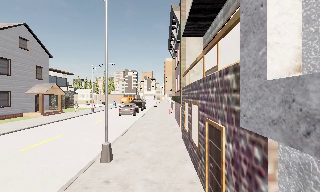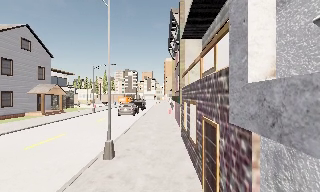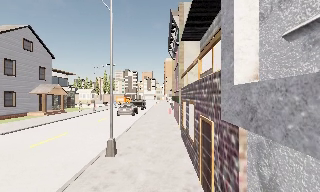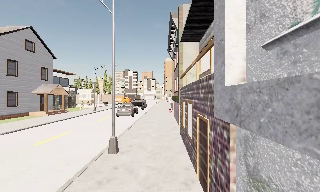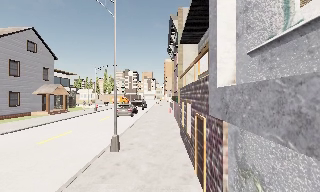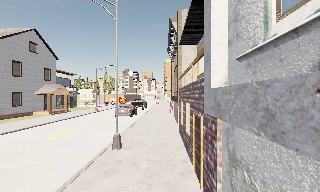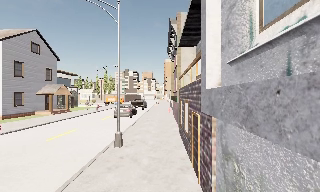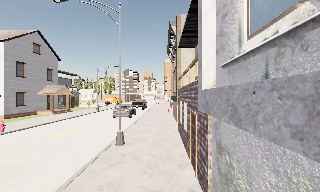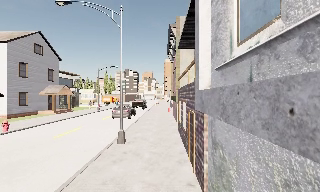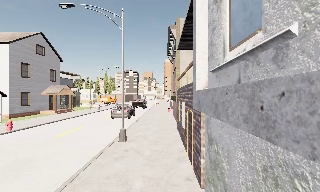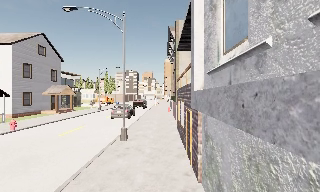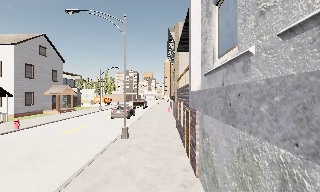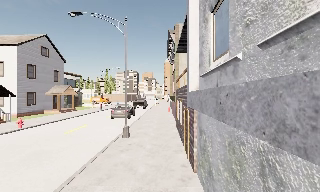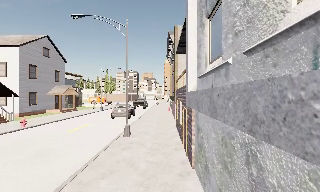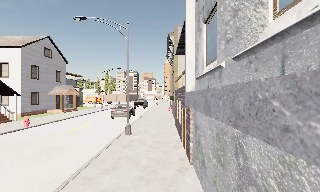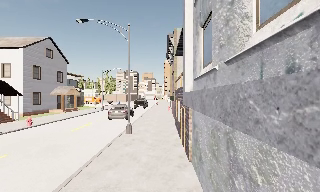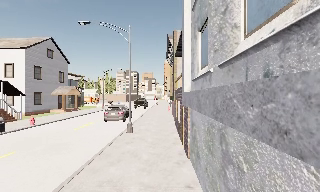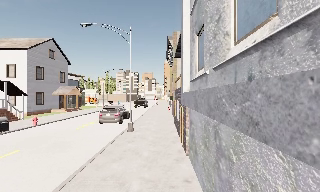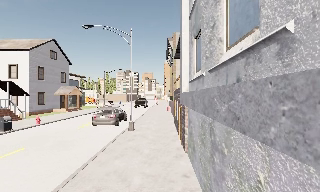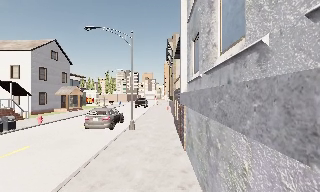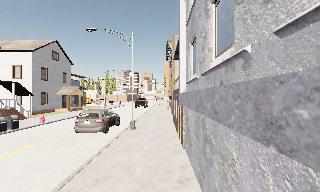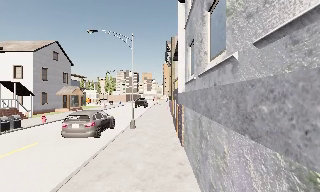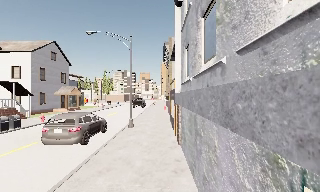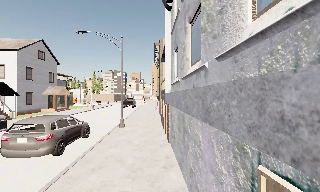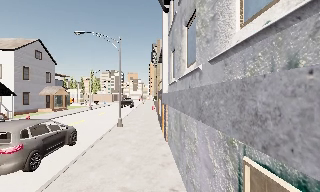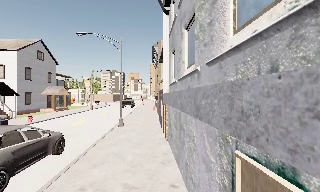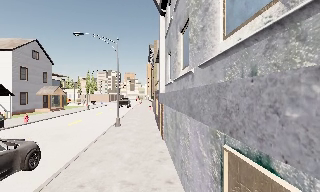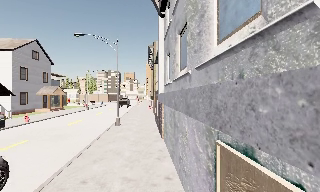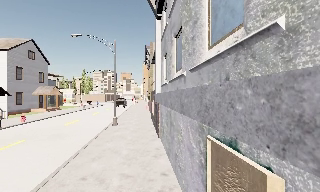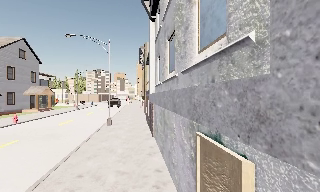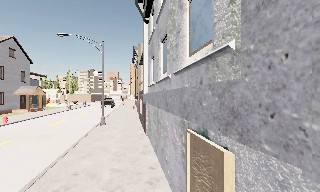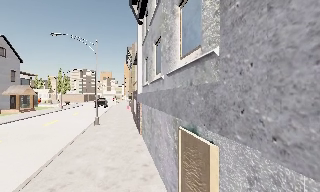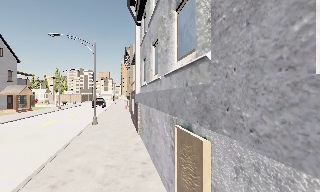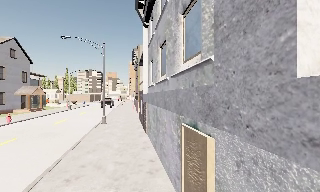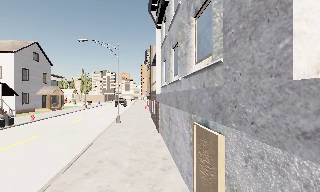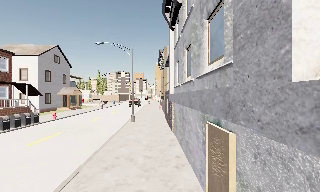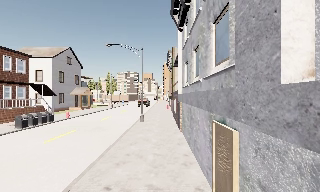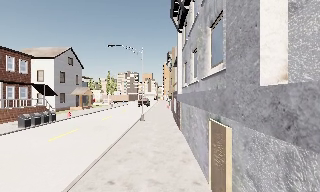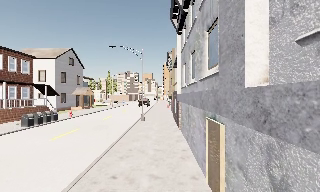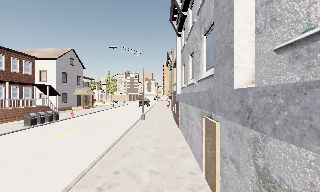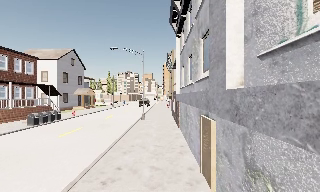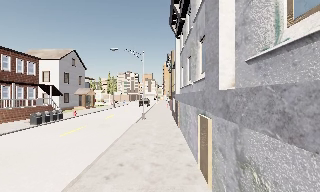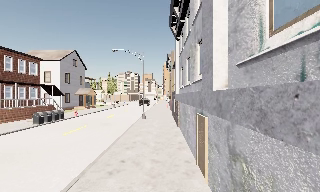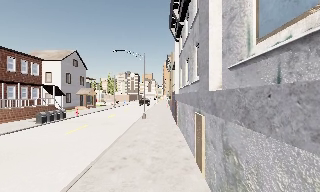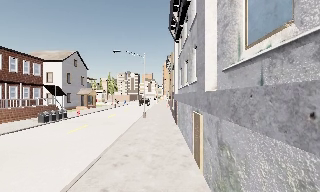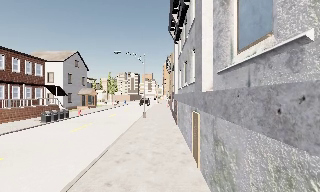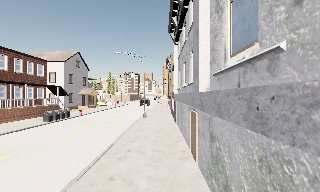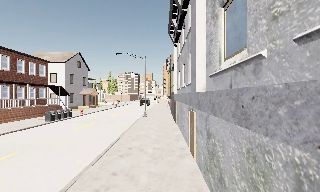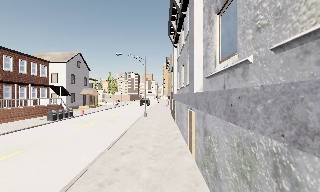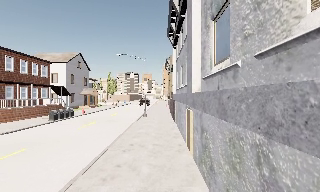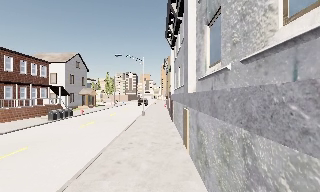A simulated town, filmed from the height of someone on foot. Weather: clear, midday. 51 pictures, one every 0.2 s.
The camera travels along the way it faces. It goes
backward.
0.0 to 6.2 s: The scene slides to the left, as the camera pans about 15 degrees to its right. It travels backward, about 9 m, so what stands in front gets smaller.
6.2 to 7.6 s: The camera swings to its left by about 15 degrees, and the scene slides to the right. It travels backward, about 1.5 m, so what stands in front gets smaller.
7.6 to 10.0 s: The camera travels backward, about 3.5 m, so what stands in front gets smaller.
The film runs backward here.
